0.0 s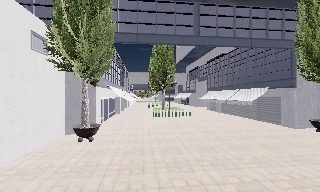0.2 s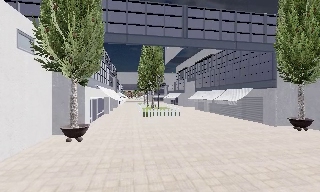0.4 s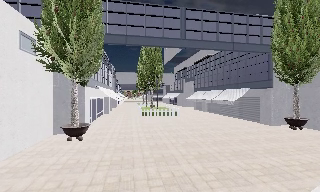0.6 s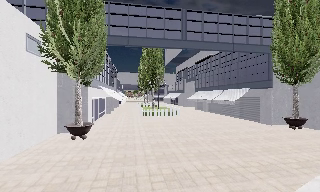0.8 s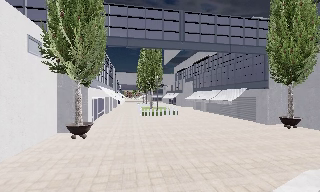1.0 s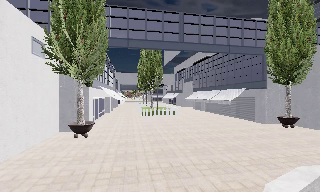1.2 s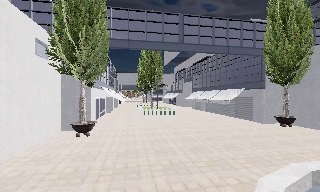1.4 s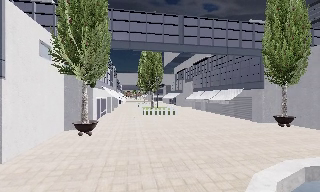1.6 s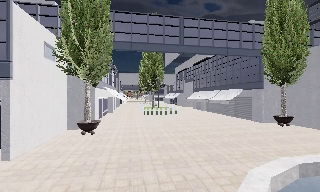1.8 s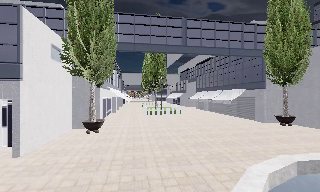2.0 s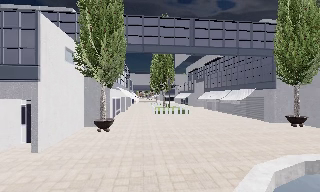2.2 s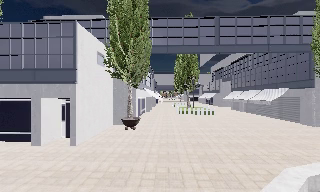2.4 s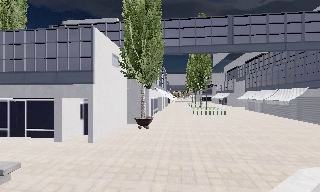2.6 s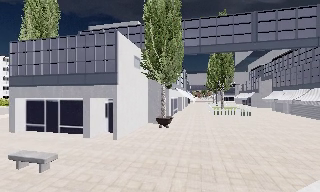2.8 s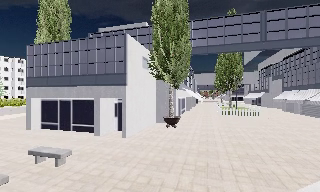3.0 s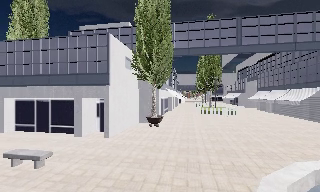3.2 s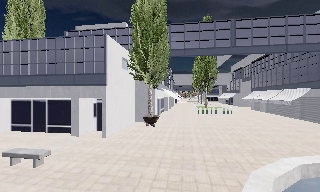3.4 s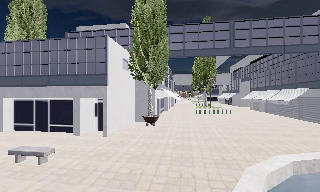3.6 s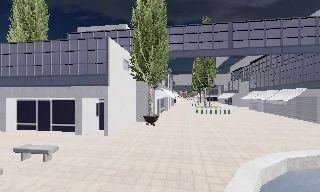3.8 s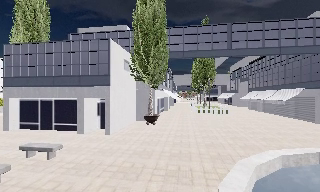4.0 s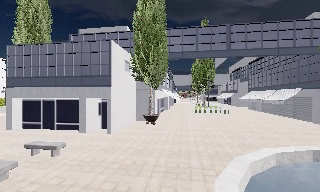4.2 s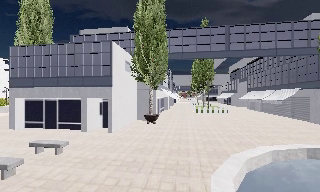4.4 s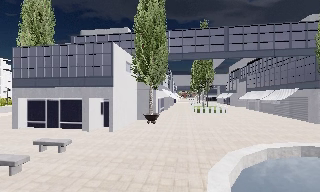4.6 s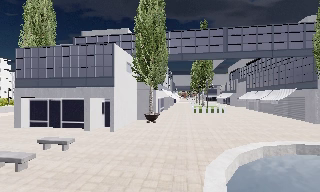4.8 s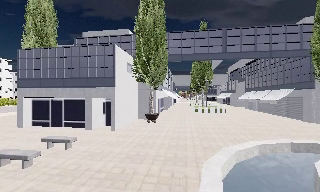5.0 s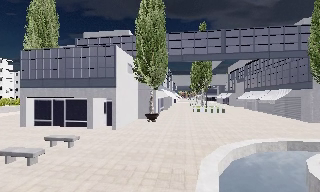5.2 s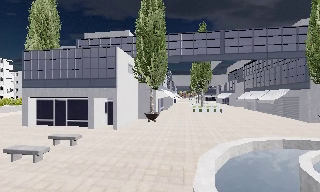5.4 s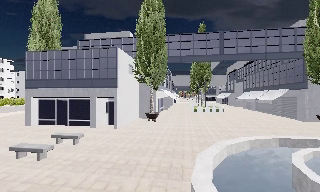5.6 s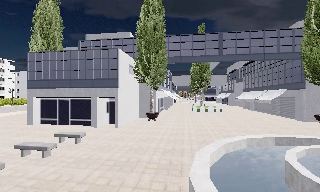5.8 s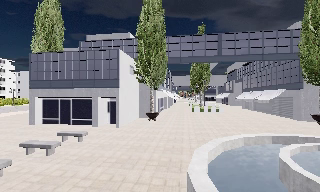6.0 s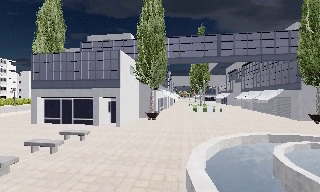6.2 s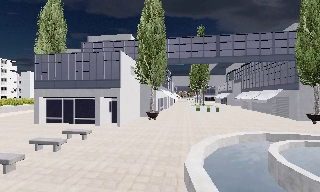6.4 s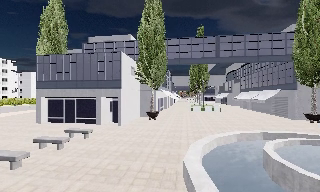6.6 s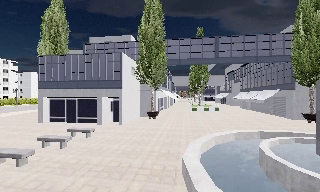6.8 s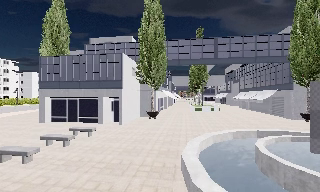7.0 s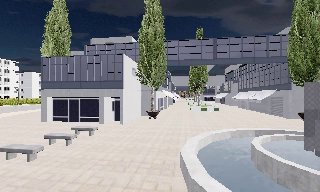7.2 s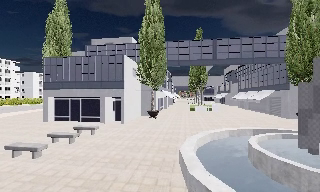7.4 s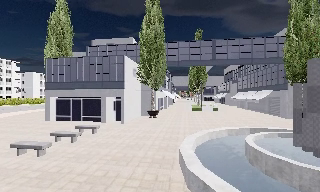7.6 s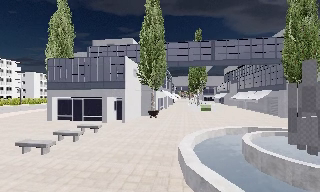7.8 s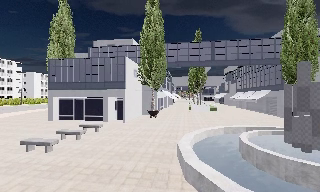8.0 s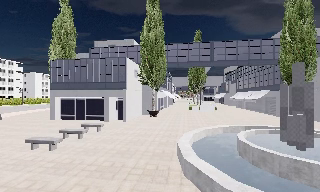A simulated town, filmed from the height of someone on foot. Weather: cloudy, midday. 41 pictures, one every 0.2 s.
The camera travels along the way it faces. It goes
backward.
0.0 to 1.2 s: The camera travels backward, about 1.5 m, so what stands in front gets smaller.
1.2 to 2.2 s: The scene slides to the right, as the camera pans about 15 degrees to its left. It travels backward, about 1 m, so what stands in front gets smaller.
2.2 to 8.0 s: The camera travels backward, about 7 m, so what stands in front gets smaller.
The film runs backward here.
